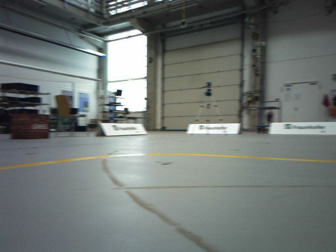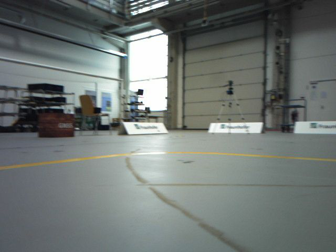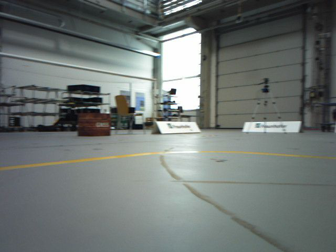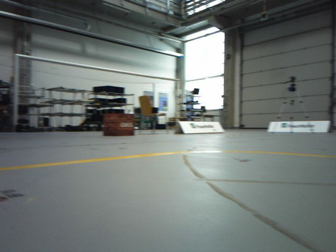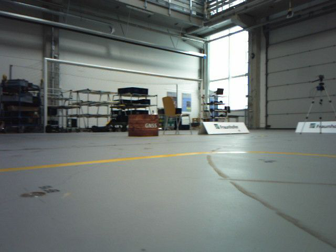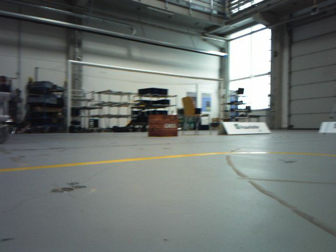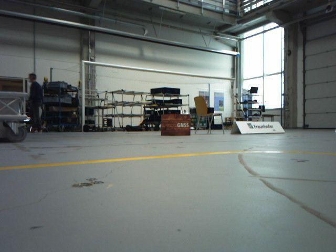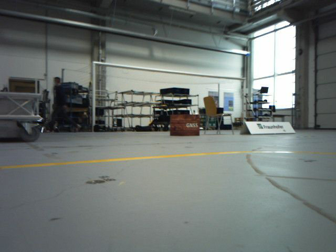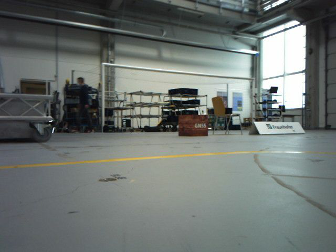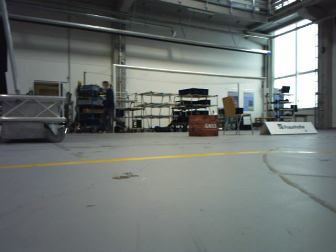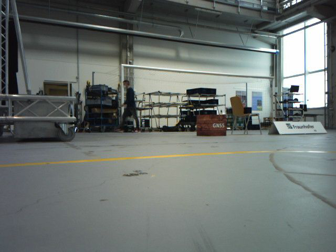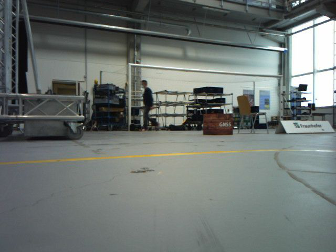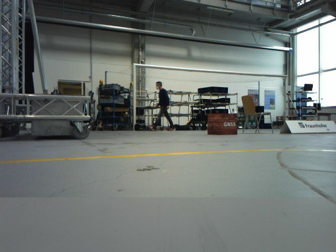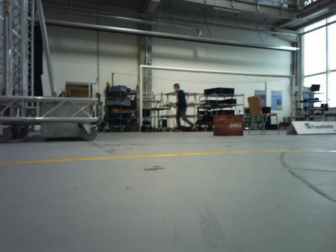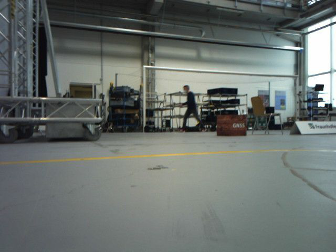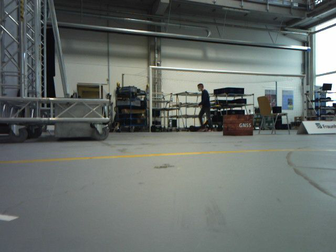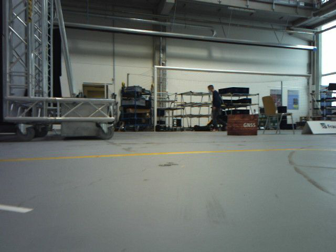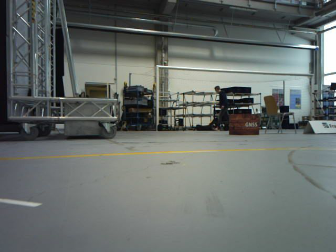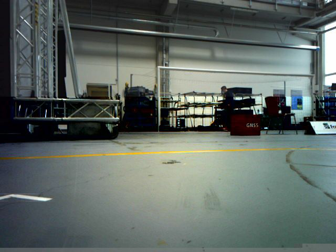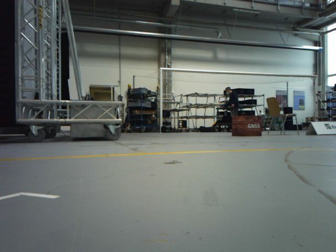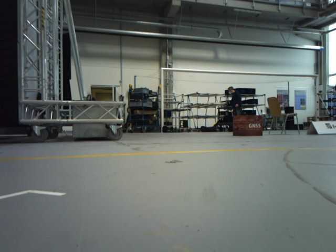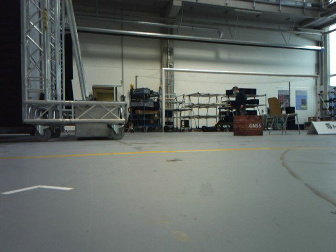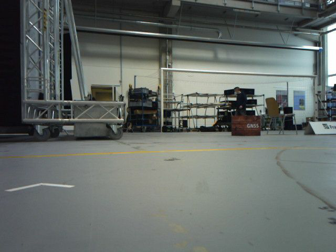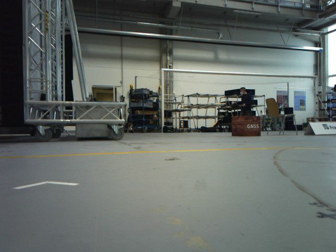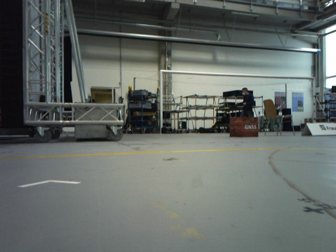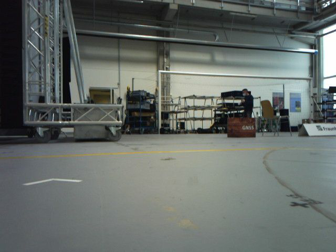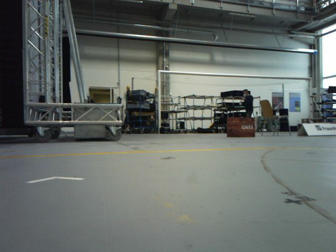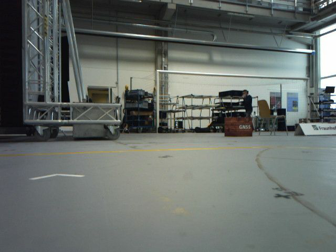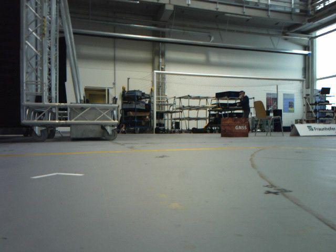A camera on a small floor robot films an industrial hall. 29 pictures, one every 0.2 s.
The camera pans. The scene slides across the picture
to the right.
The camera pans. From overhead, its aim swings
counterclockwise.
0.0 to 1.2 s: The camera swings to its left by about 30 degrees, and the scene slides to the right. It travels backward, about 0.2 m, so what stands in front gets smaller.
1.2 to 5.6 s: The camera swings to its left by about 15 degrees, and the scene slides to the right. It travels backward, about 0.9 m, so what stands in front gets smaller.
The film runs backward here.
